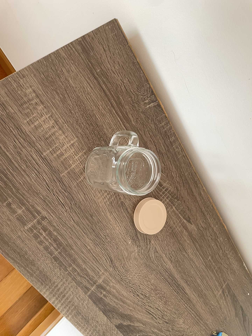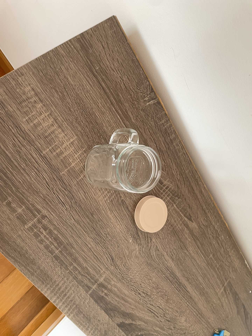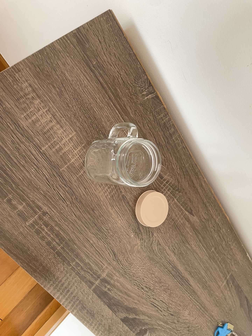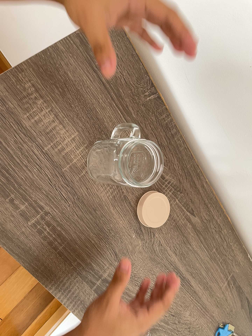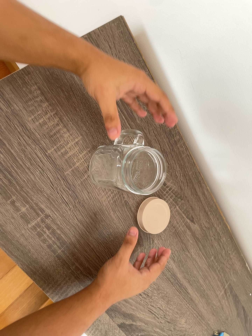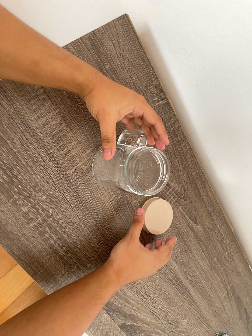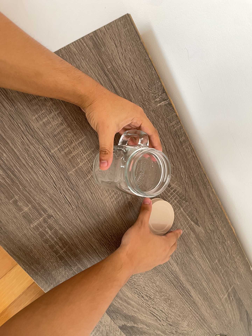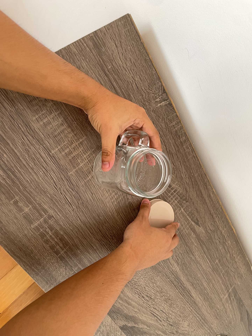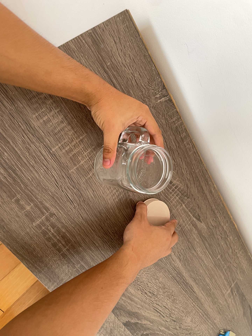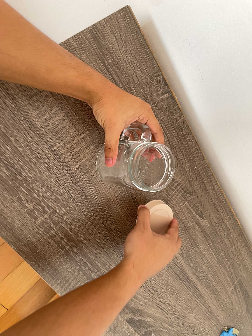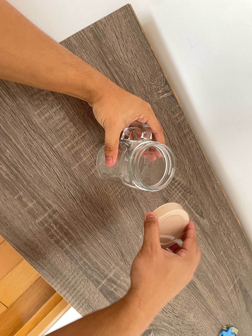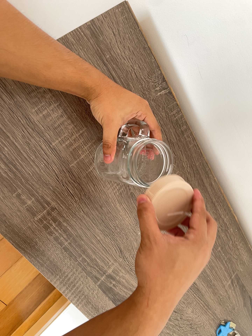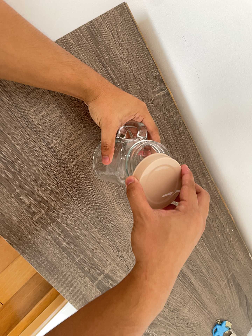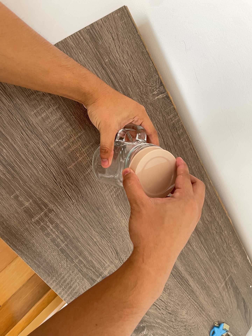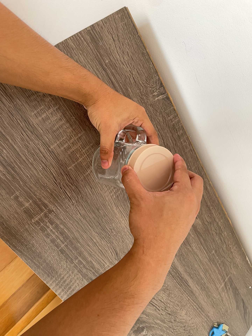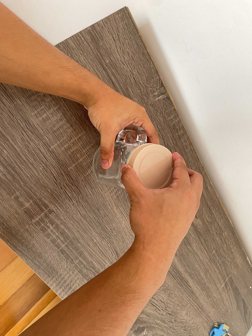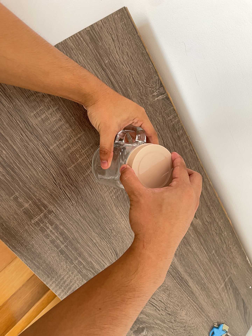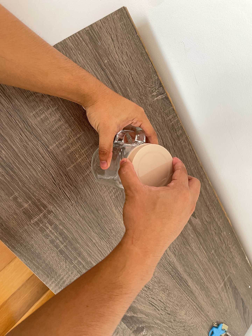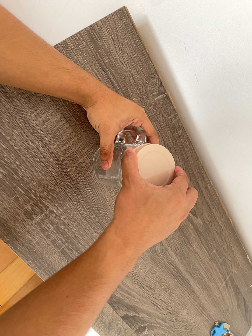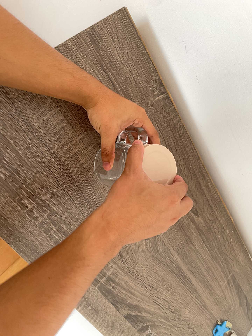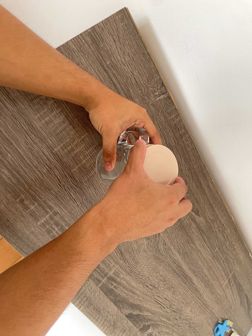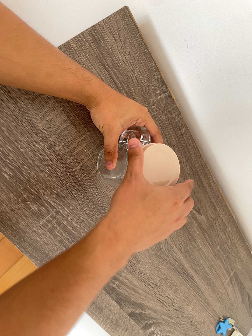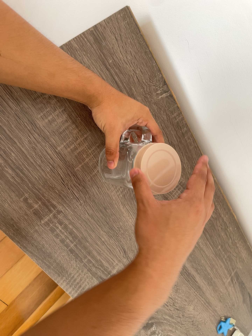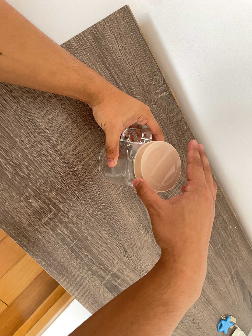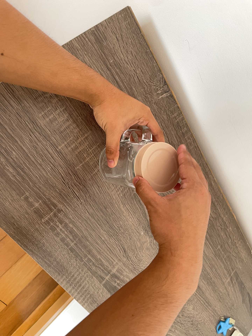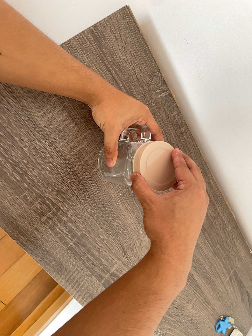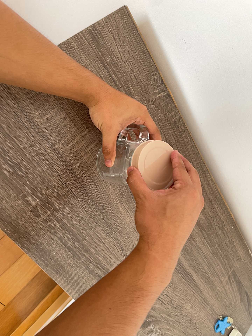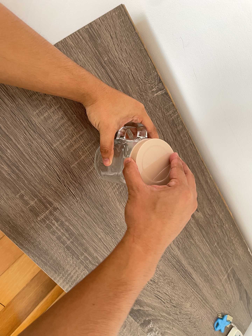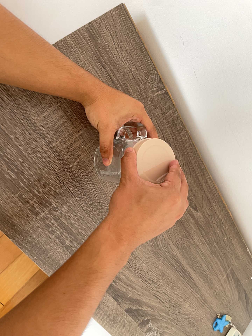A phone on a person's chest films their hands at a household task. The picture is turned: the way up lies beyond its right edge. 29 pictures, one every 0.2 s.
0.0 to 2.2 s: The camera shifts only a little, or ends up much as it began.
2.2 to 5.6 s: The camera shifts only a little, or ends up much as it began.
The film runs forward here.
